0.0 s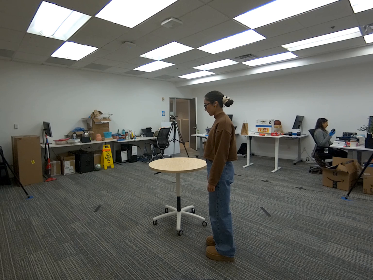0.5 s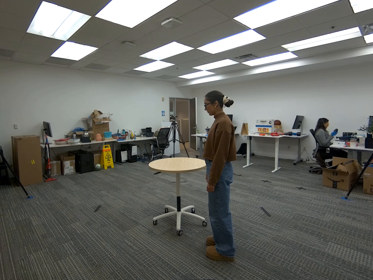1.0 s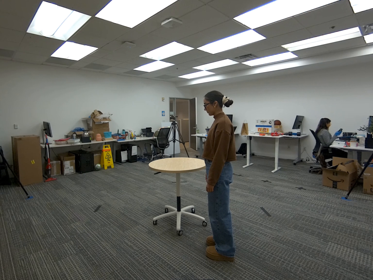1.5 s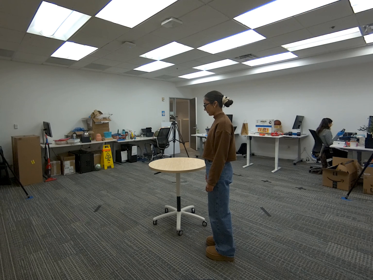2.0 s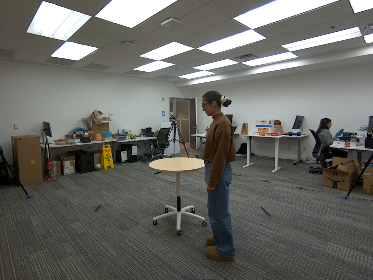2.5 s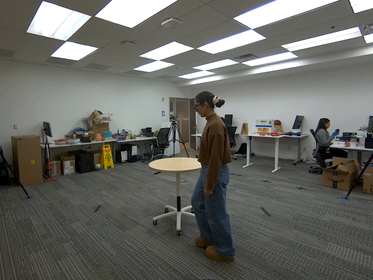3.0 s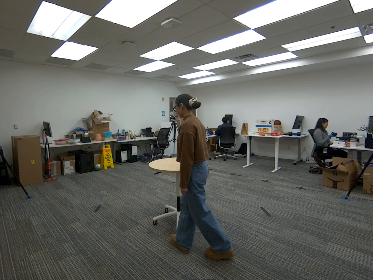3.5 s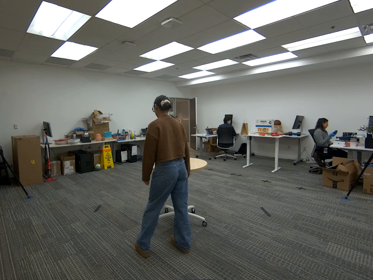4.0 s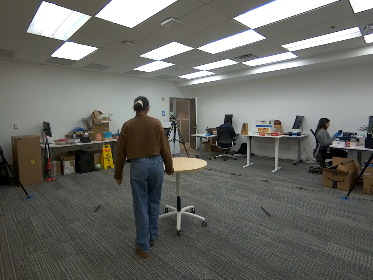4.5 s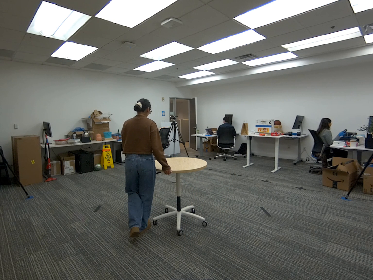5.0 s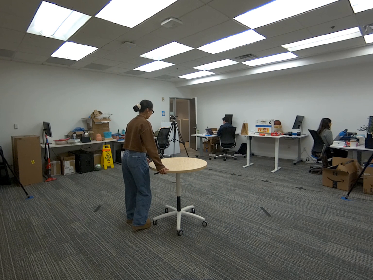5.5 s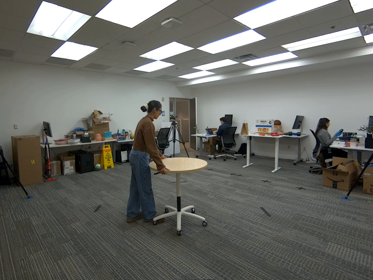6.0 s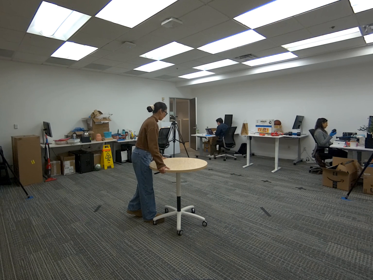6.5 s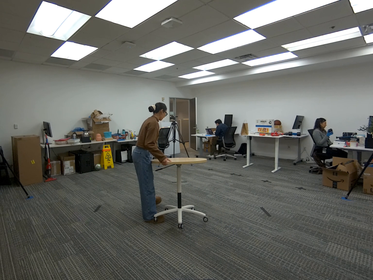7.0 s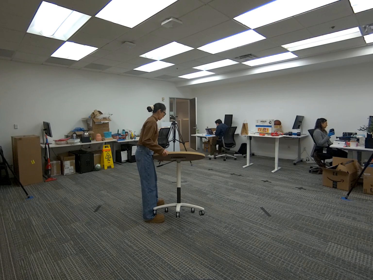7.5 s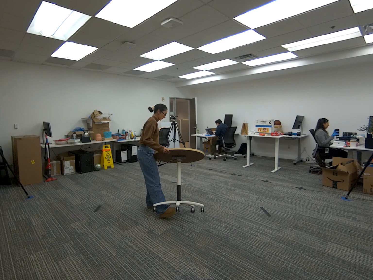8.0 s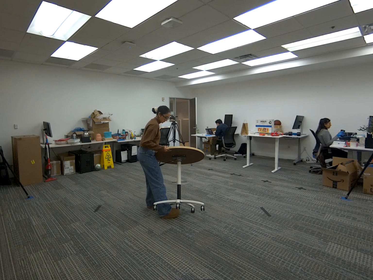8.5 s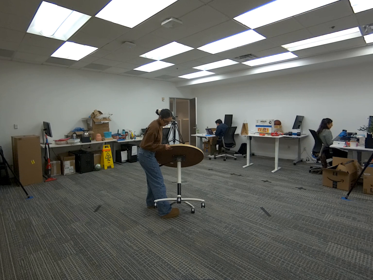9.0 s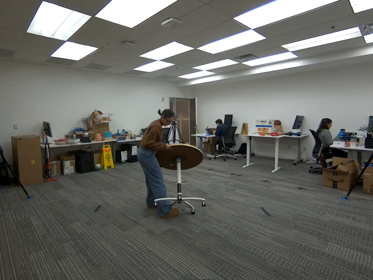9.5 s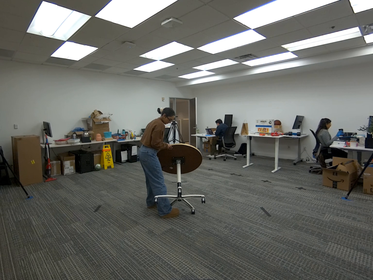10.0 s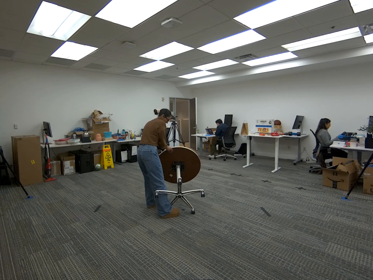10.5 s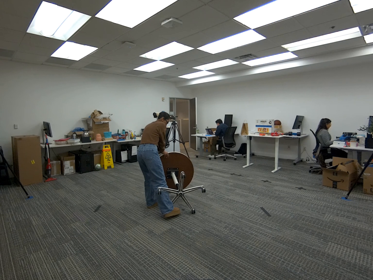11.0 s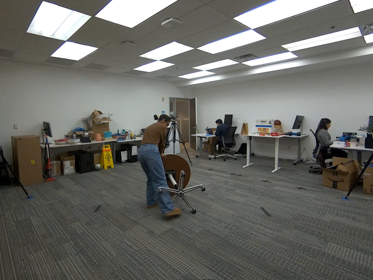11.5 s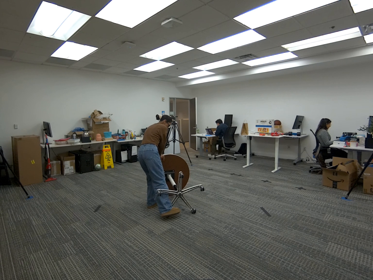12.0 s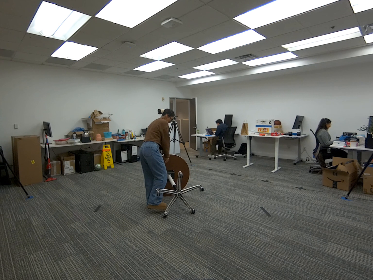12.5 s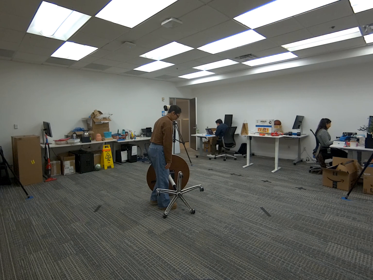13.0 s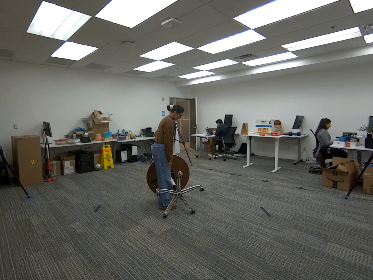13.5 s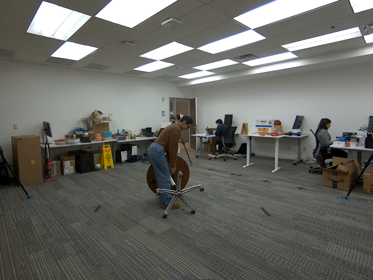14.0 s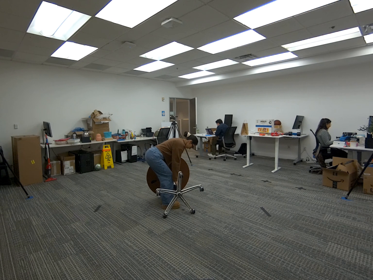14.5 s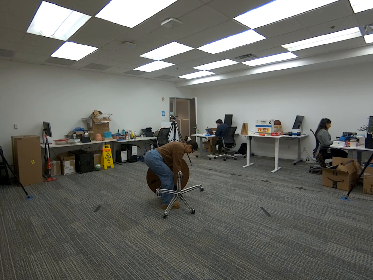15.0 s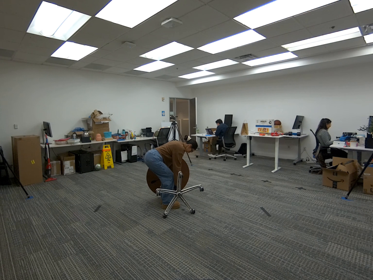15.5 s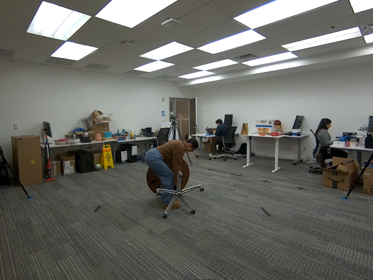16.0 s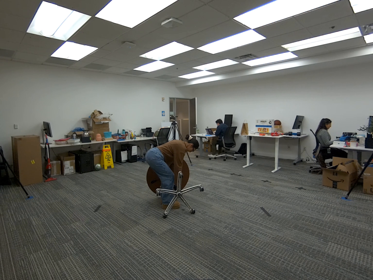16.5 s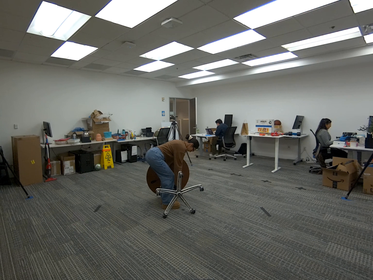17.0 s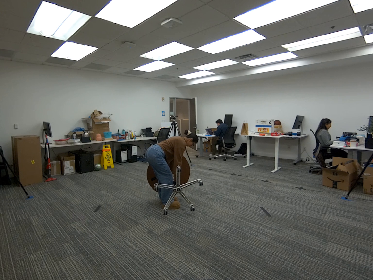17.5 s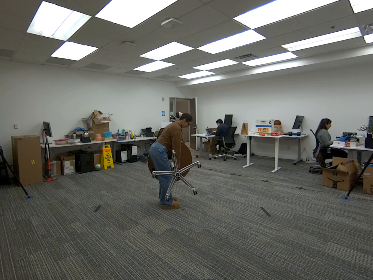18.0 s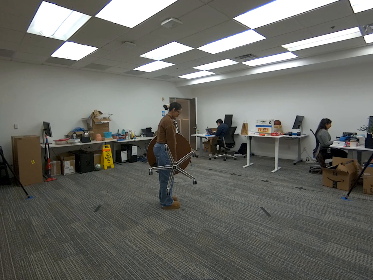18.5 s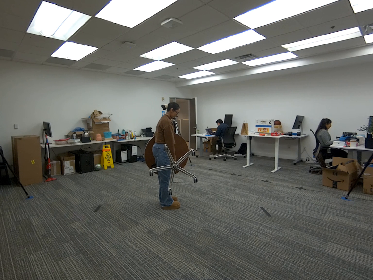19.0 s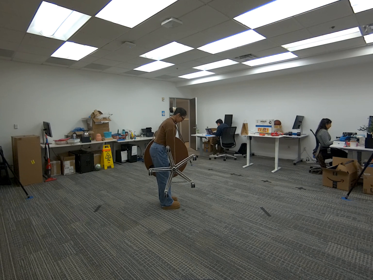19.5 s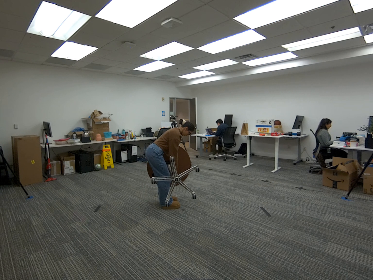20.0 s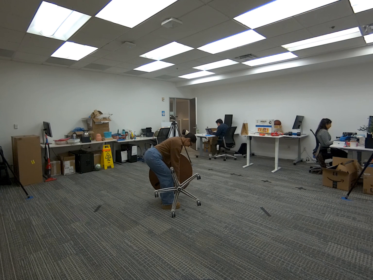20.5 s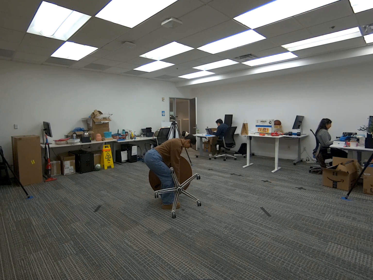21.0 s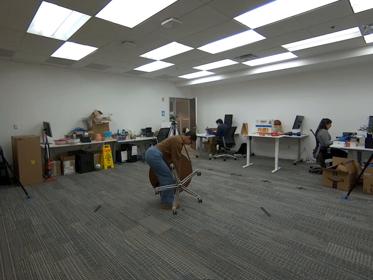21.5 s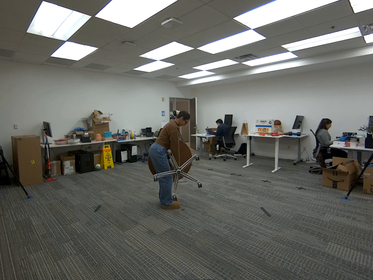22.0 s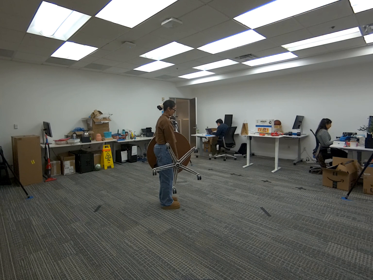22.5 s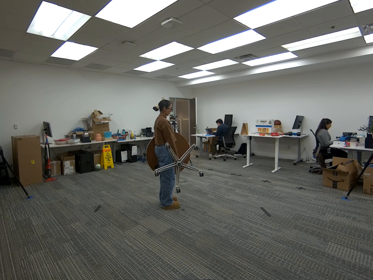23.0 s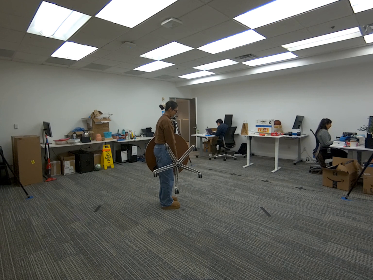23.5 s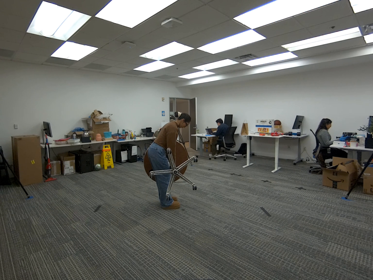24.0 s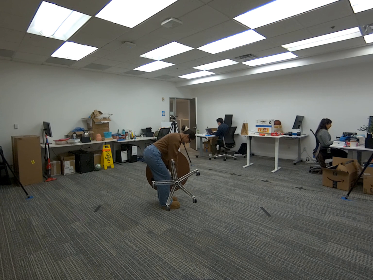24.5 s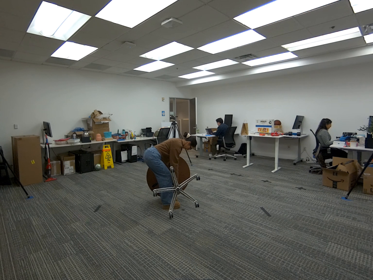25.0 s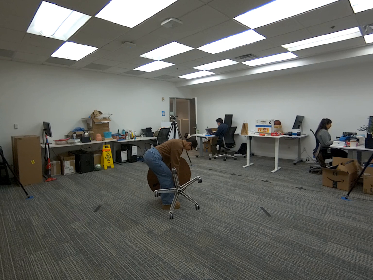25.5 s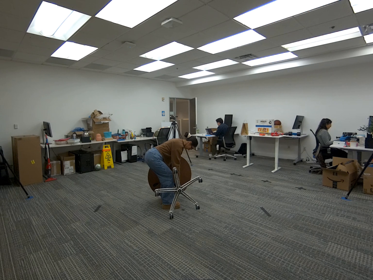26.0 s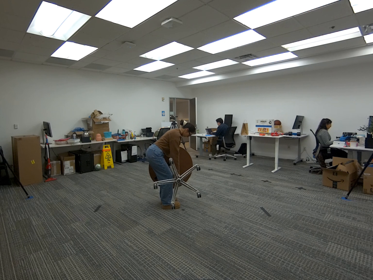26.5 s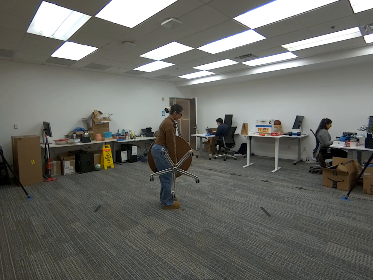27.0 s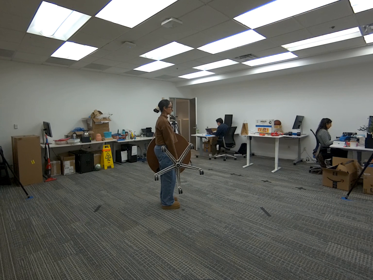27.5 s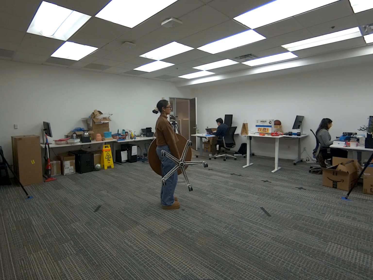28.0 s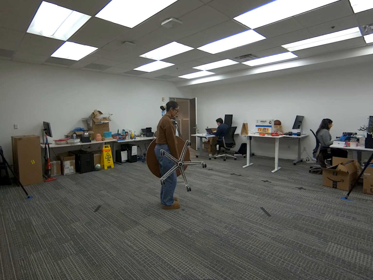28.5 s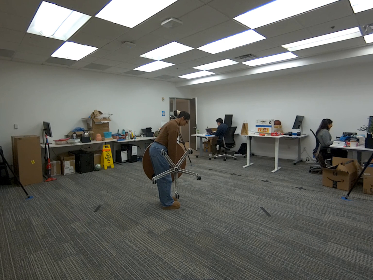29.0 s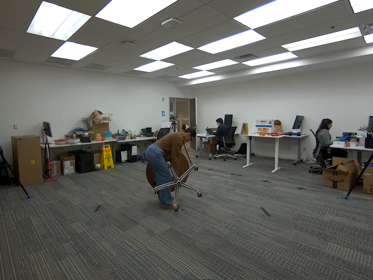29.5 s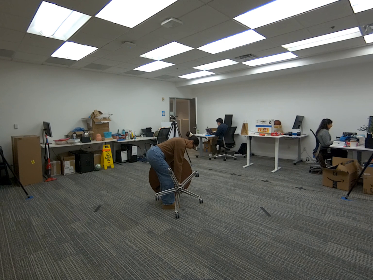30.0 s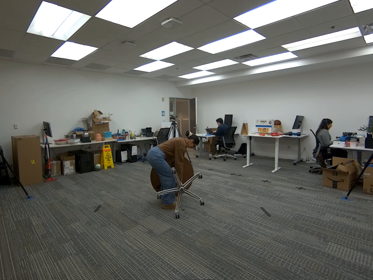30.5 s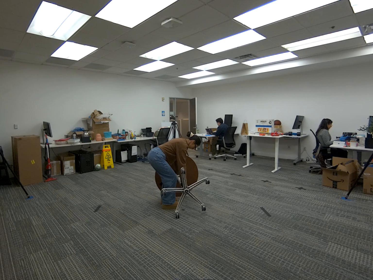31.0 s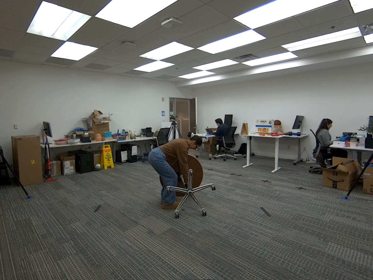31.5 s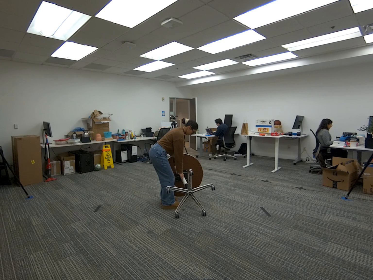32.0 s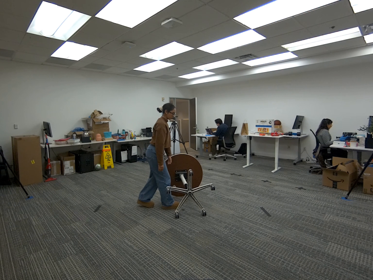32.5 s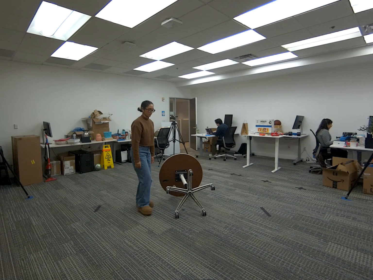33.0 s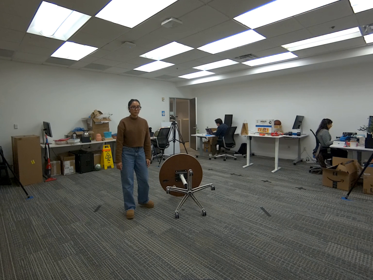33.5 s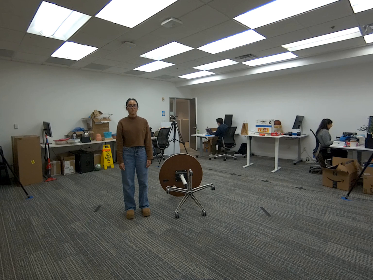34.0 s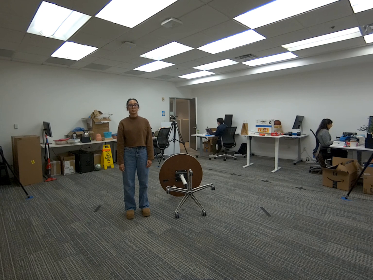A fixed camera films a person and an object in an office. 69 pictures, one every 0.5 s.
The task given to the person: Walk to the round table and lower it onto its side. Using both hands, grasp the central support (neck) of the table, then lift it slightly and lower it back down. Repeat this lifting and lowering motion until you are finished, and leave the table on its side.
